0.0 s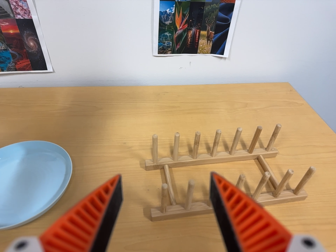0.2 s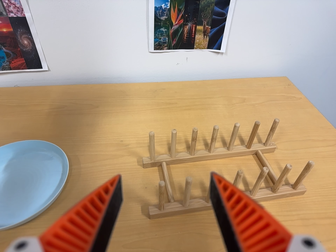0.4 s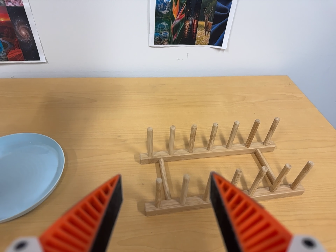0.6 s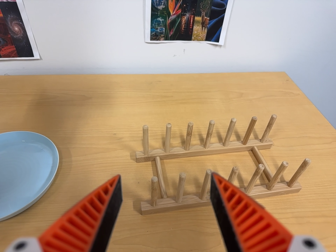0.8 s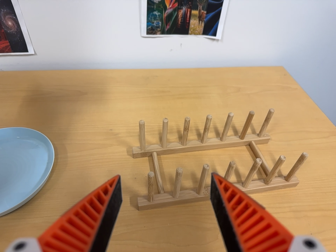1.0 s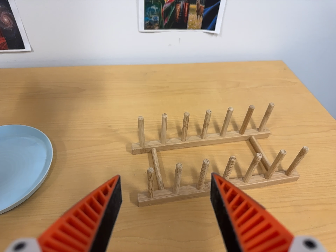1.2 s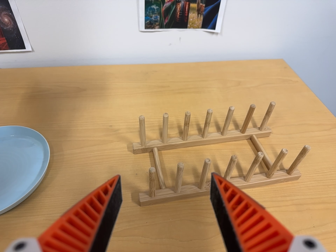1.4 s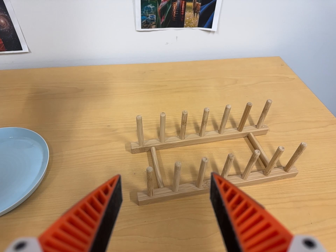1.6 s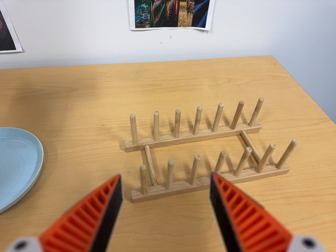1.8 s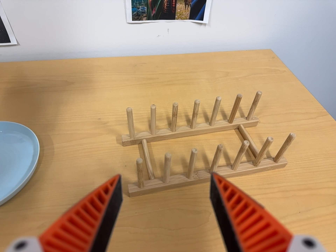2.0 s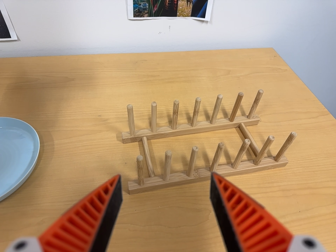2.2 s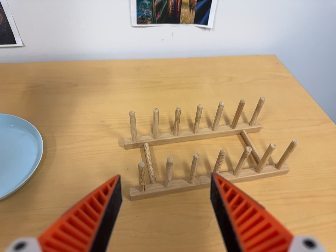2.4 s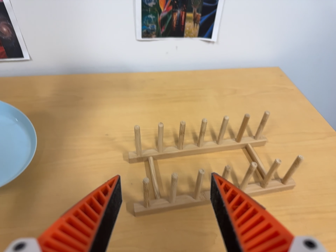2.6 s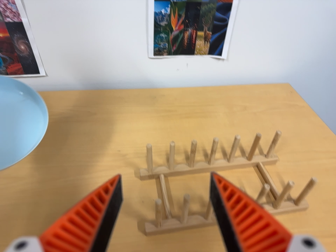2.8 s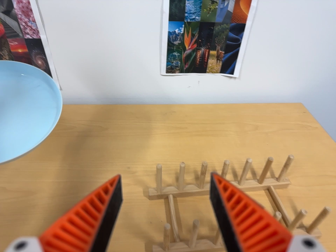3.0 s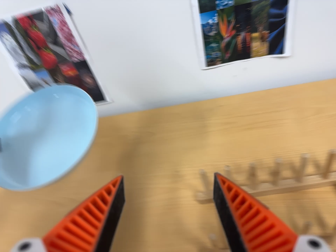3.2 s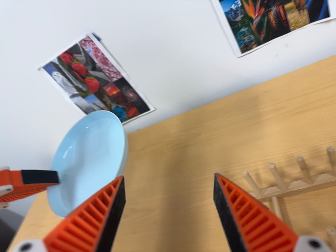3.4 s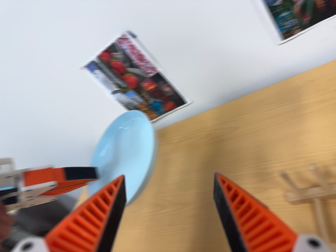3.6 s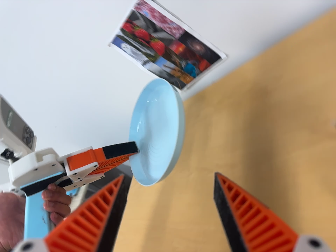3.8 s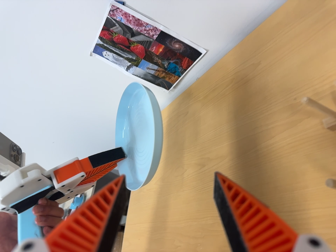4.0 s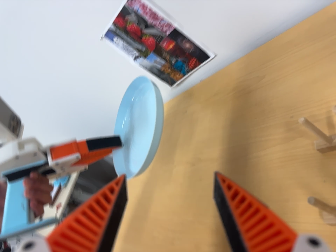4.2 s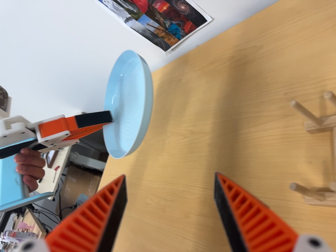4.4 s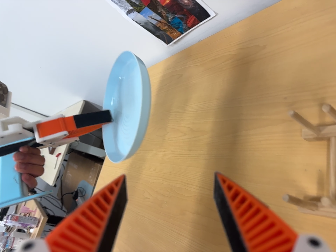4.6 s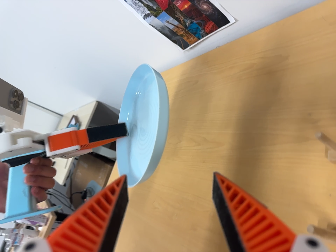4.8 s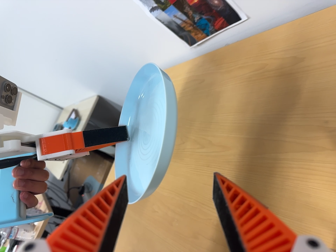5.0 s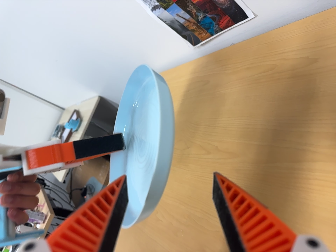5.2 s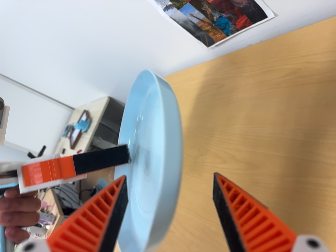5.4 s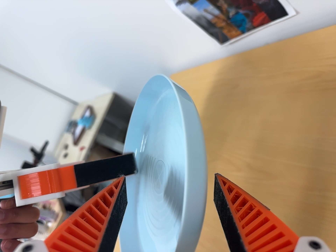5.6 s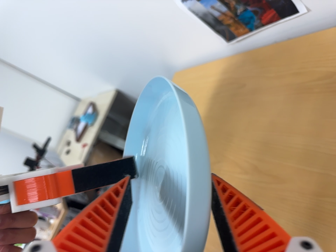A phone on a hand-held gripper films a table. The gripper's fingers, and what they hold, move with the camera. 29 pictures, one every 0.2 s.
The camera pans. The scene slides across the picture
to the right.
0.0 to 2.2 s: The camera shifts only a little, or ends up much as it began.
2.2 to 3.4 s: The camera swings to its left by about 45 degrees, and the scene slides to the right. It travels toward the top of its view and to its right, about 16 cm, so close, fixed things drift downward. It rolls about its line of sight by about 15 degrees, and the scene rotates counterclockwise.
3.4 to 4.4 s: The camera pans to its left by about 10 degrees. It travels to its right and toward the top of its view, about 9 cm. Its aim tips toward the bottom of its view by about 20 degrees, and the scene shifts upward.
4.4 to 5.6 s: The camera travels forward and toward the top of its view, about 16 cm, so what stands in front looms larger.
The film runs forward here.
